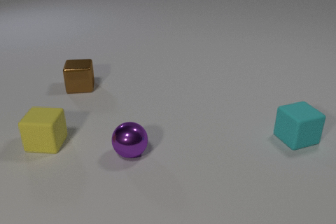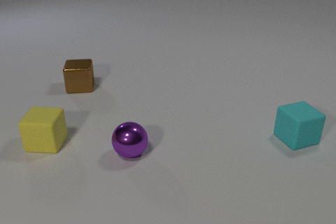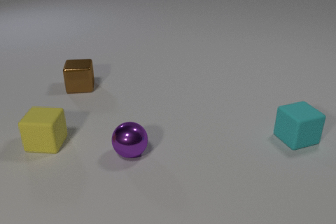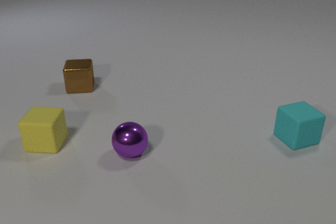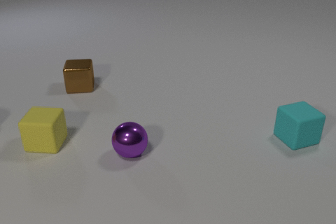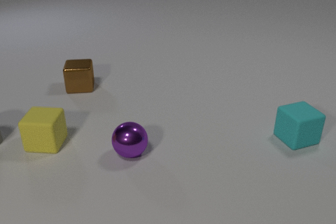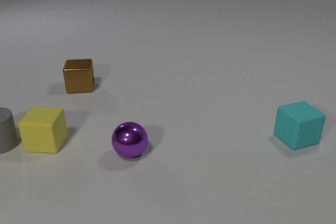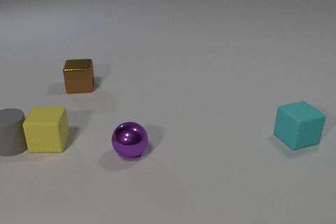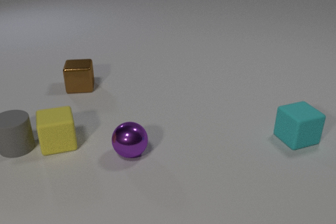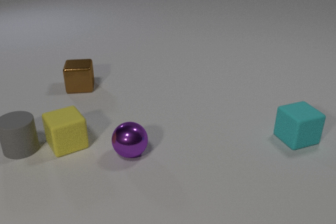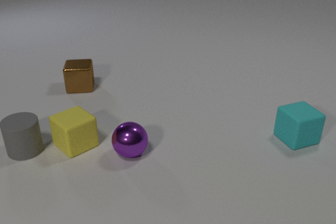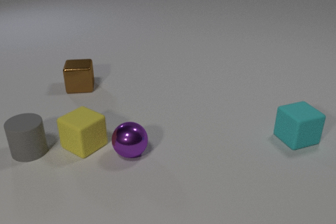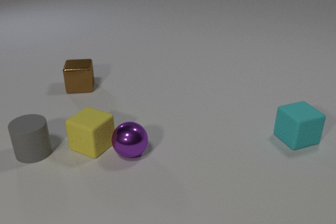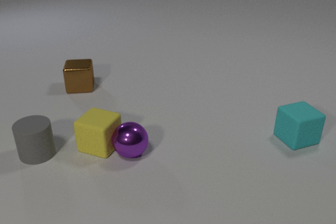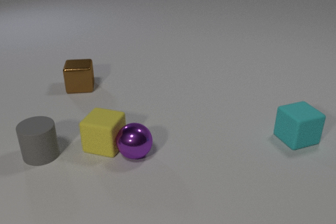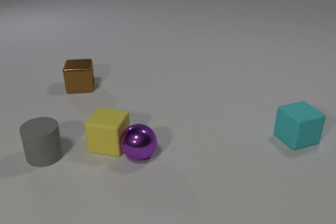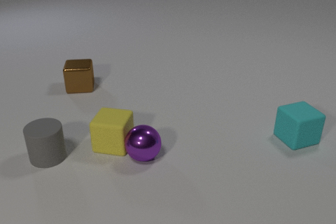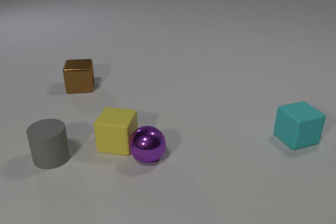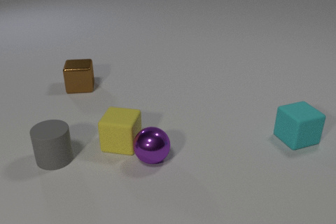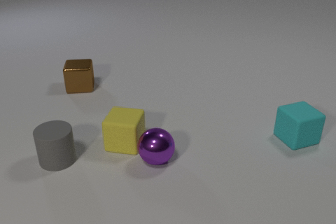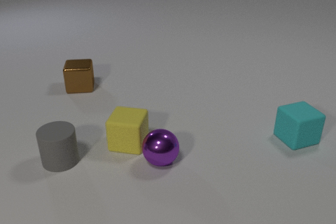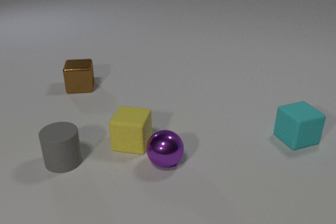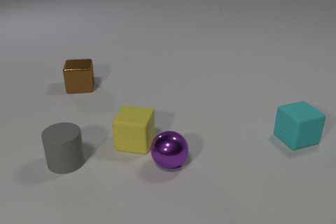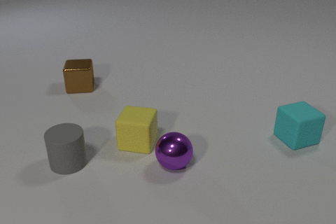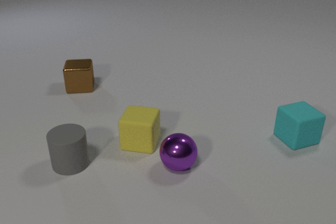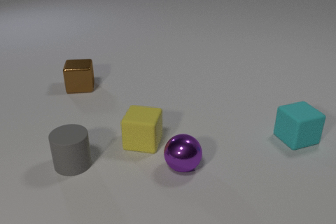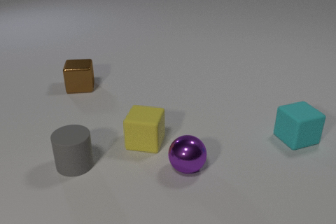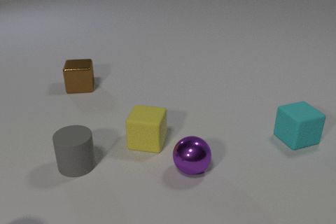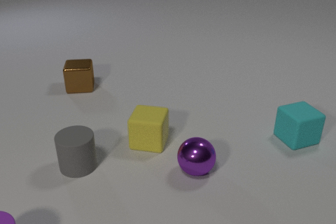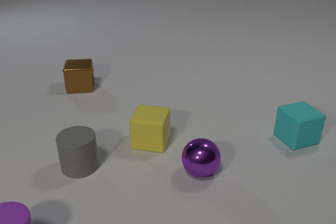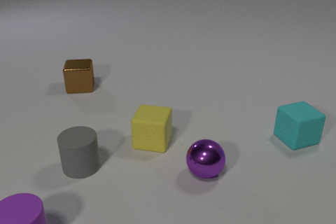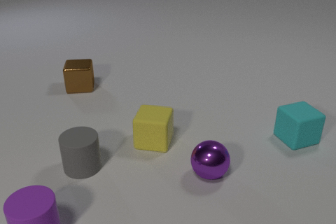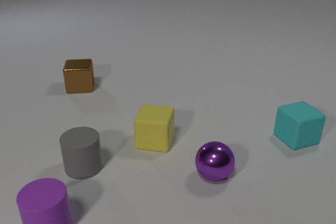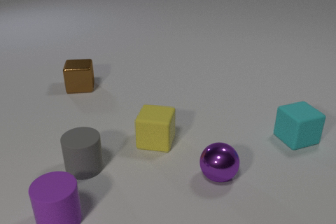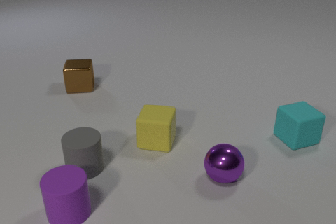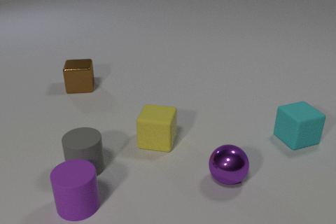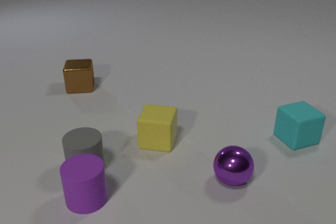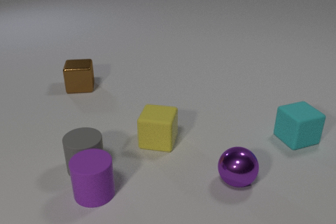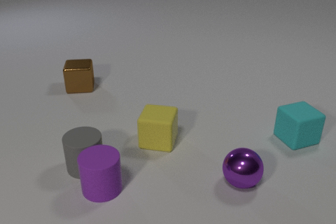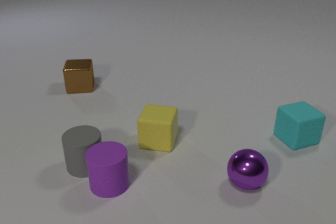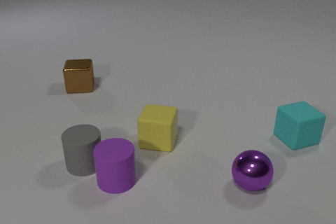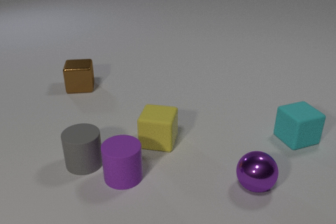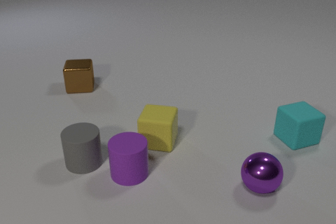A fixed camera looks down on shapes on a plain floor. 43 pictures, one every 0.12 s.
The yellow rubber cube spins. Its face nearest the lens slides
to the right.
The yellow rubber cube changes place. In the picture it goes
to the right.
0.00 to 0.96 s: The gray rubber cylinder comes in at the left edge, slides to the right and toward the camera. The yellow rubber cube slides to the right, spins so that its near face slides to the right, counterclockwise seen from above. The gray rubber cylinder and the yellow rubber cube collide.
0.96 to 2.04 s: The gray rubber cylinder slides to the right and toward the camera. The yellow rubber cube slides to the right, spins so that its near face slides to the right, counterclockwise seen from above. The purple metal sphere rolls to the right and toward the camera. The yellow rubber cube and the purple metal sphere collide.
2.04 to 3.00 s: The gray rubber cylinder slides to the right and toward the camera. The yellow rubber cube slides to the right. The purple metal sphere rolls to the right and toward the camera.
3.00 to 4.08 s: The gray rubber cylinder slides to the right and toward the camera. The yellow rubber cube slides to the right. The purple metal sphere rolls to the right. The purple rubber cylinder comes in at the bottom edge, slides to the right and away from the camera.
4.08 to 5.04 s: The gray rubber cylinder slides away from the camera. The purple metal sphere rolls to the right. The purple rubber cylinder slides to the right and away from the camera. The gray rubber cylinder and the purple rubber cylinder collide.
What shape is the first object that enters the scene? cylinder.
What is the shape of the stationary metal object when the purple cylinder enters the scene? cube.
How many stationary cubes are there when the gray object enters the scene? 3.
